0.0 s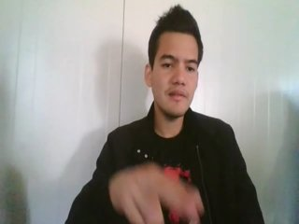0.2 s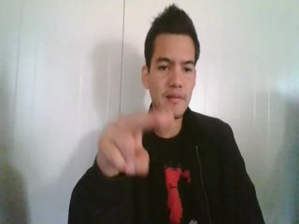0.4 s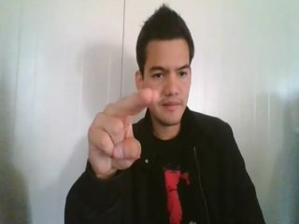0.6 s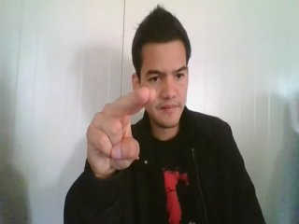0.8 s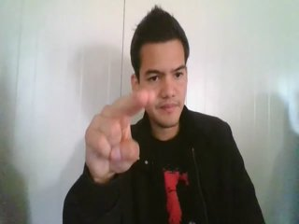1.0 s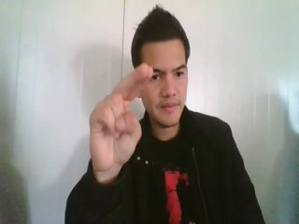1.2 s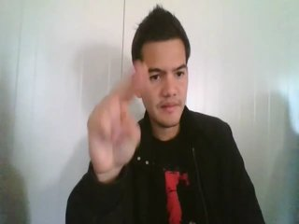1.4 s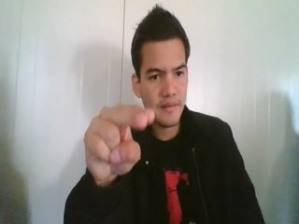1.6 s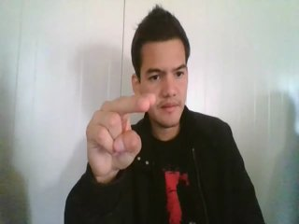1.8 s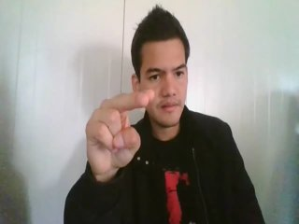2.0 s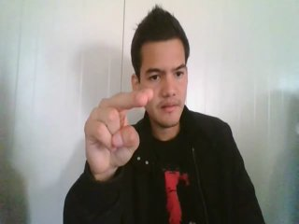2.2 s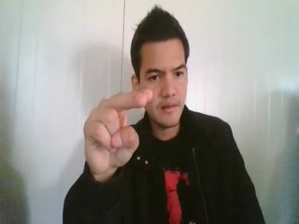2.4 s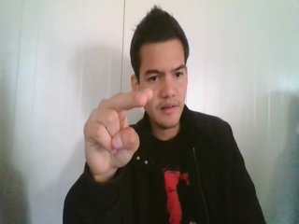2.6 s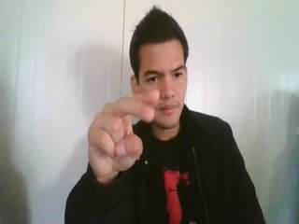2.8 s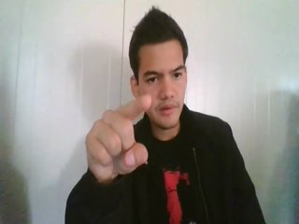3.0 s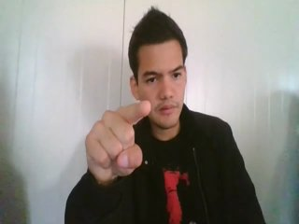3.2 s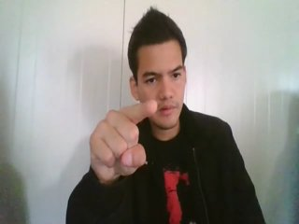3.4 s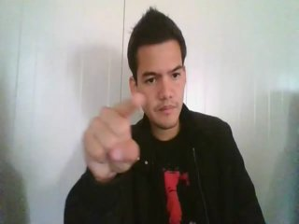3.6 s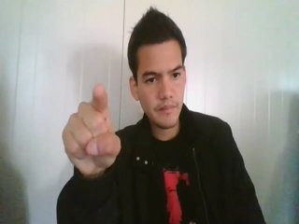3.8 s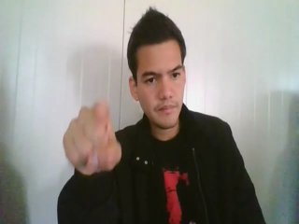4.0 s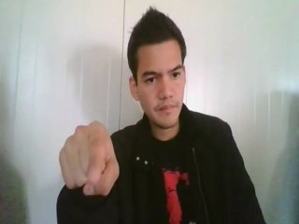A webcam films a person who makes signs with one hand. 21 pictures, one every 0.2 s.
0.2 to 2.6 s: Click with two fingers.
2.7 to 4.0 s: Pointing with one finger.
